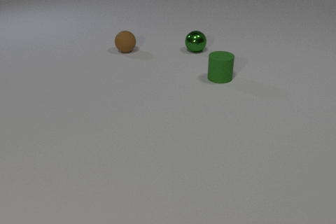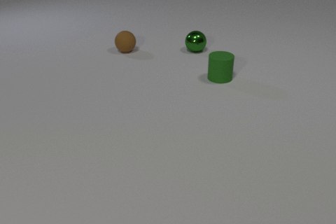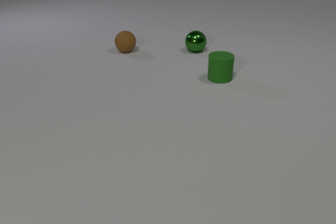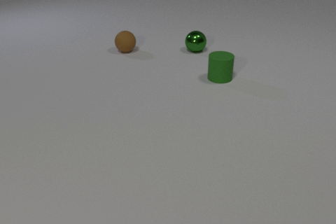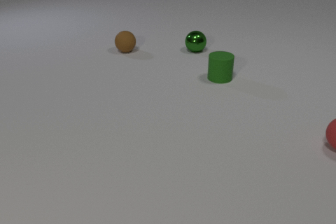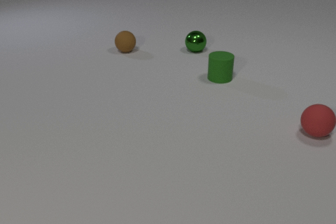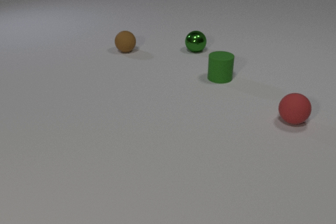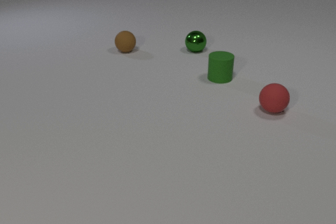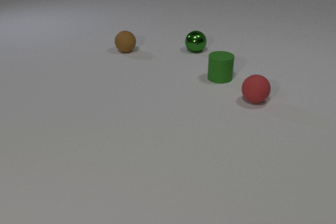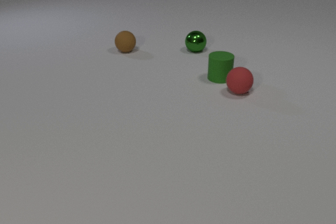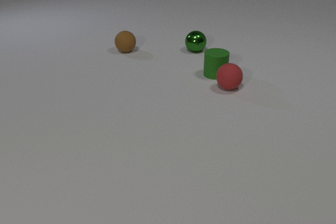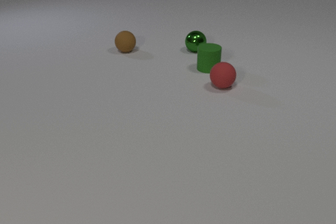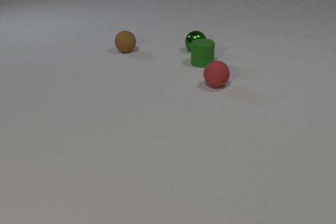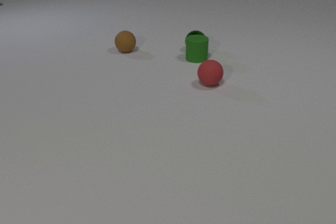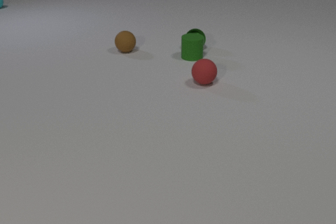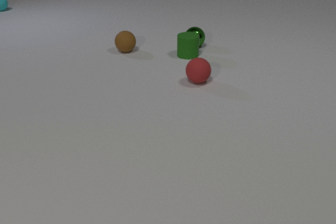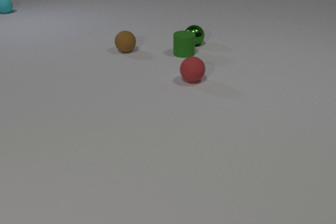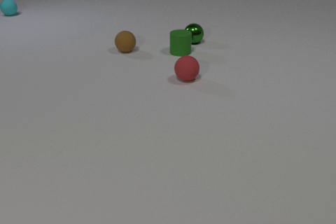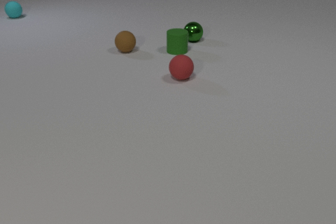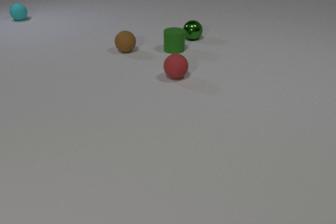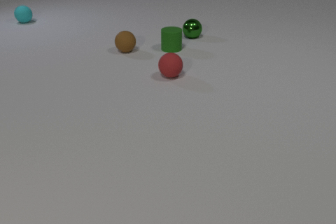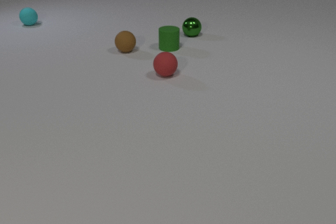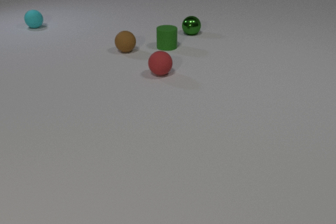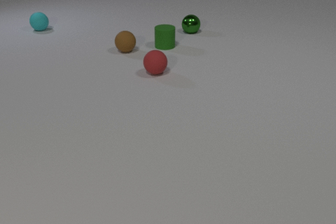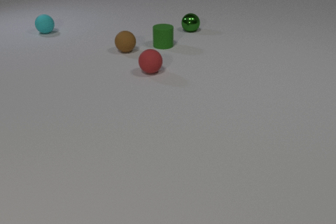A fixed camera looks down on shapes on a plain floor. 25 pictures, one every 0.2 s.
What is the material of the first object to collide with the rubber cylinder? rubber.
What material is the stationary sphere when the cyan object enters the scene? rubber.
How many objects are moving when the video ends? 4.
0.0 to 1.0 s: The red rubber sphere comes in at the right edge, rolls to the left and away from the camera.
1.0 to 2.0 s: The red rubber sphere rolls to the left and away from the camera. The green rubber cylinder slides away from the camera. The red rubber sphere and the green rubber cylinder collide.
2.0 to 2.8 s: The red rubber sphere rolls to the left. The green rubber cylinder slides away from the camera and to the left. The cyan rubber sphere comes in at the left edge, rolls toward the camera. The green metal sphere rolls away from the camera. The green rubber cylinder and the green metal sphere collide.
2.8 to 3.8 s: The red rubber sphere rolls to the left and away from the camera. The green rubber cylinder slides away from the camera and to the left. The cyan rubber sphere rolls toward the camera. The green metal sphere rolls away from the camera.
3.8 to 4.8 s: The red rubber sphere rolls to the left and away from the camera. The green rubber cylinder slides away from the camera and to the left. The cyan rubber sphere rolls toward the camera and to the right. The green metal sphere rolls away from the camera.
